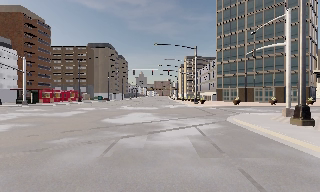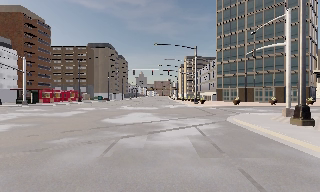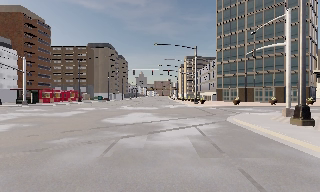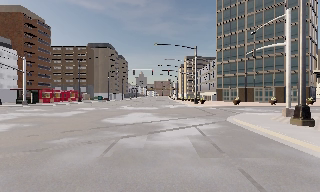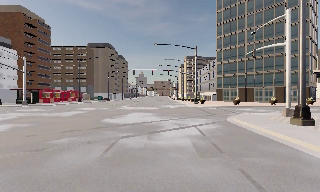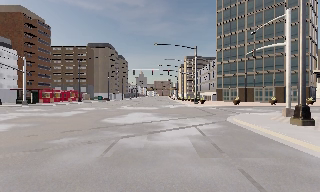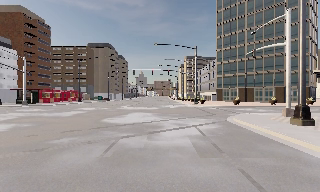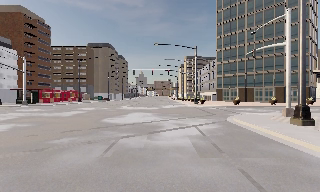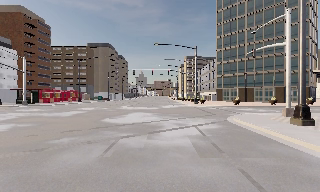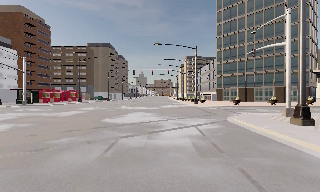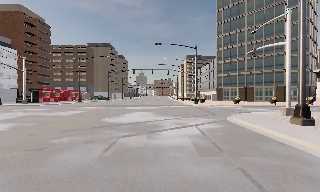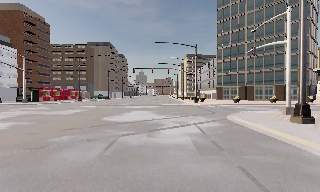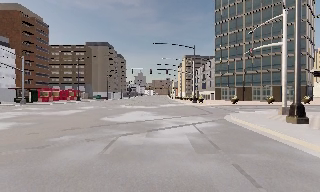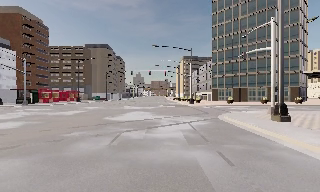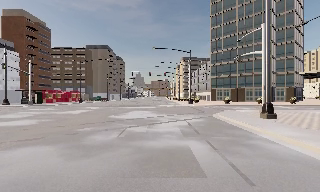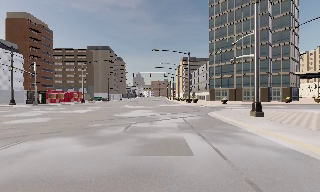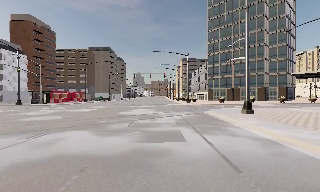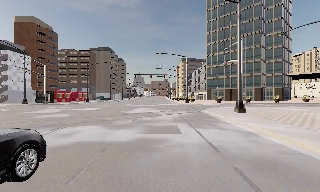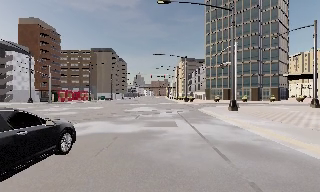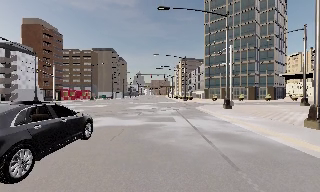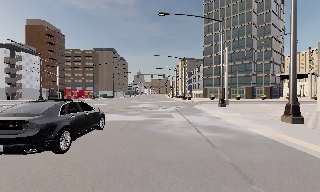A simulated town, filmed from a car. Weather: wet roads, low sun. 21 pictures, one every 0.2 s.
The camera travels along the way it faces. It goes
backward.
0.0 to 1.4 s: The camera keeps its place and its aim.
1.4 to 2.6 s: The camera travels backward, about 1 m, so what stands in front gets smaller. It gains speed.
2.6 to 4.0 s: The camera travels backward, about 9 m, so what stands in front gets smaller.
The film runs backward here.
